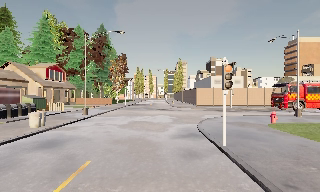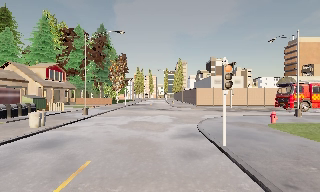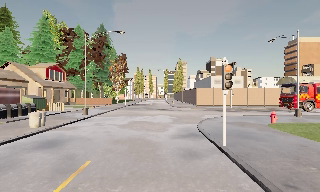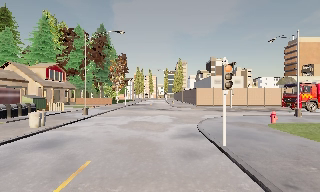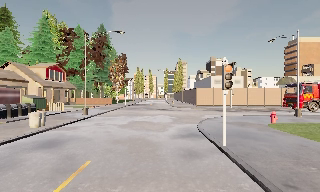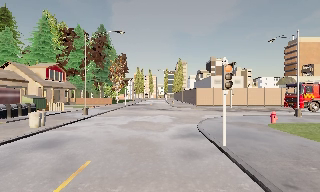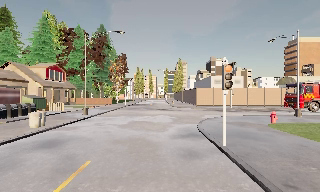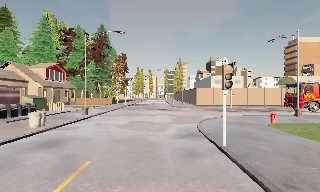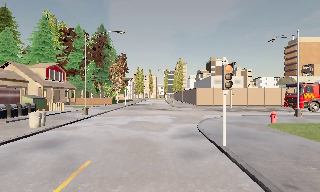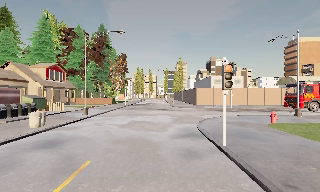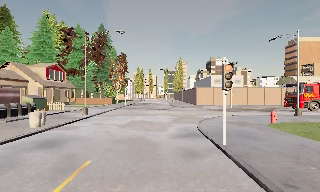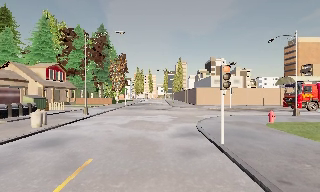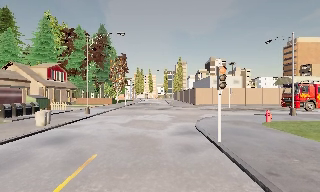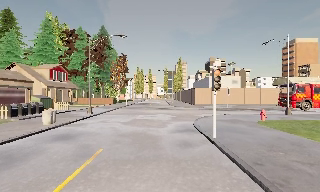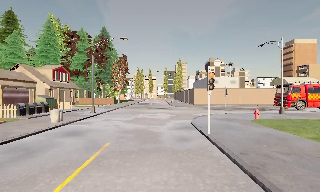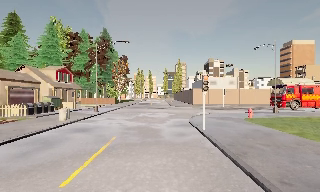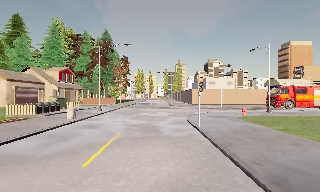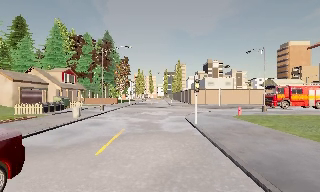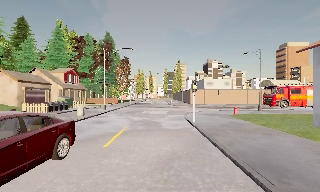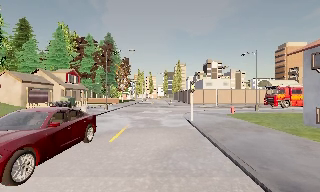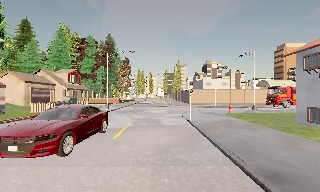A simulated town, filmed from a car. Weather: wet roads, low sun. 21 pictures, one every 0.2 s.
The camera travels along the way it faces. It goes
backward.
0.0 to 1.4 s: The camera keeps its place and its aim.
1.4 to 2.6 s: The camera travels backward, about 1 m, so what stands in front gets smaller. It gains speed.
2.6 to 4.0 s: The camera travels backward, about 5 m, so what stands in front gets smaller.
The film runs backward here.
